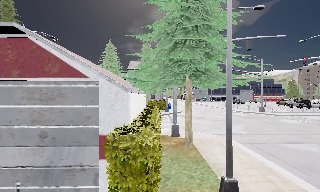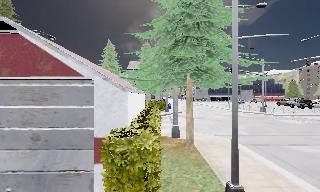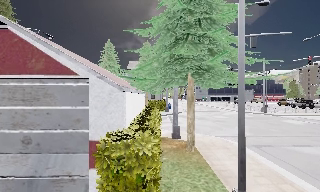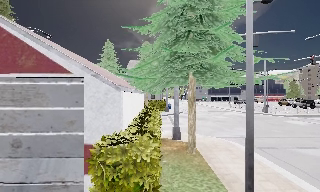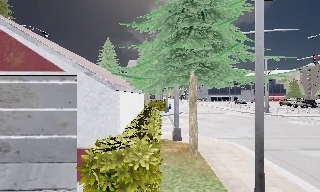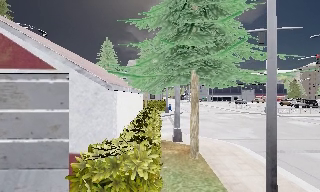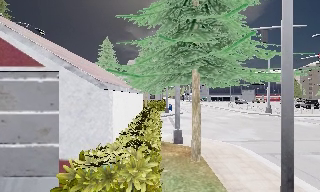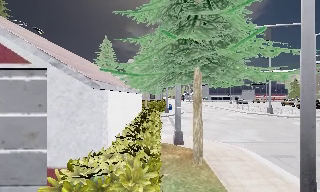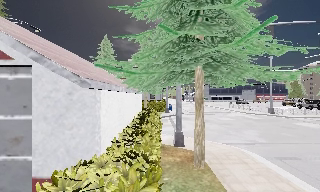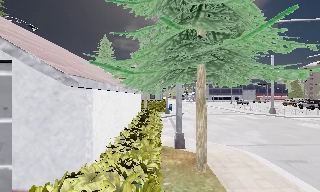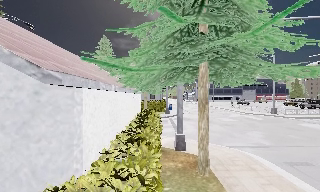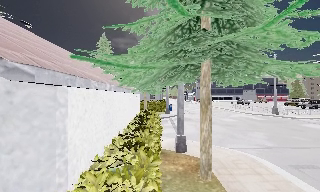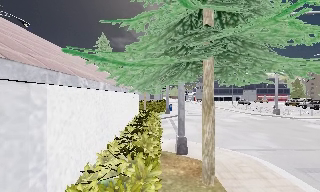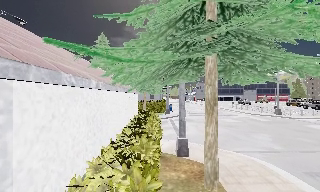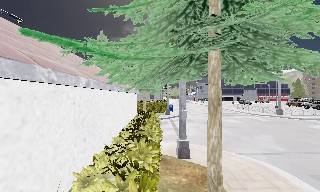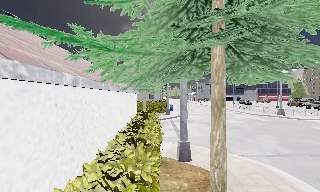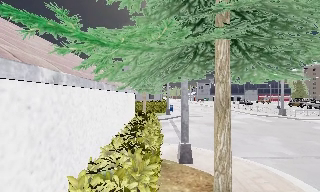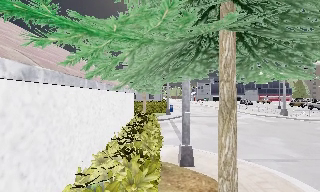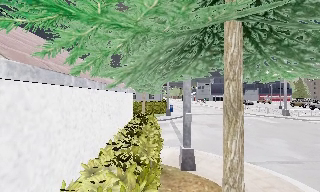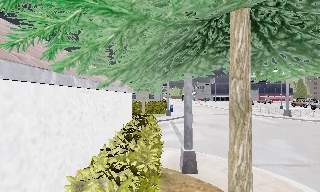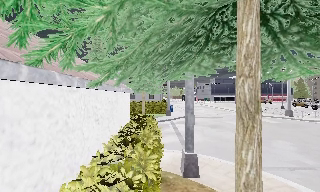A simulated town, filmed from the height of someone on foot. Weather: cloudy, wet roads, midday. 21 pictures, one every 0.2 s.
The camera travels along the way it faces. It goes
forward.
0.0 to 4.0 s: The camera travels forward, about 5 m, so what stands in front looms larger.
The film runs forward here.
